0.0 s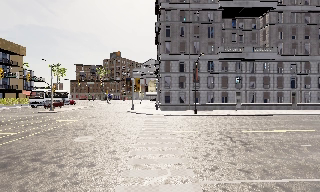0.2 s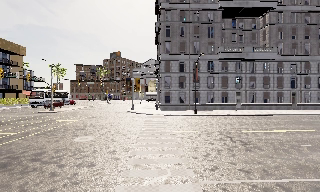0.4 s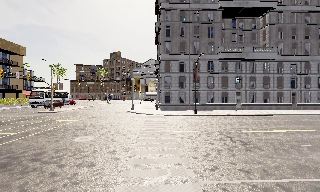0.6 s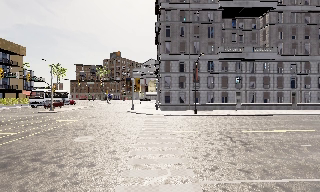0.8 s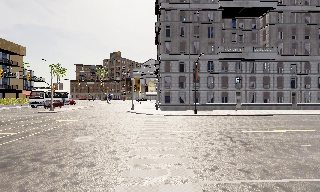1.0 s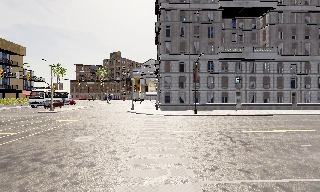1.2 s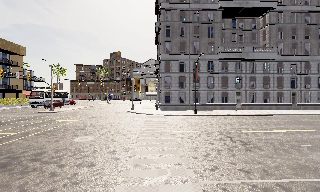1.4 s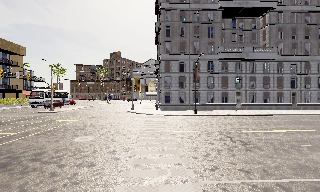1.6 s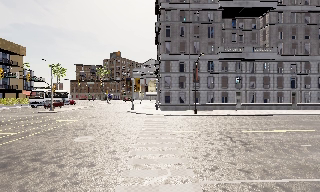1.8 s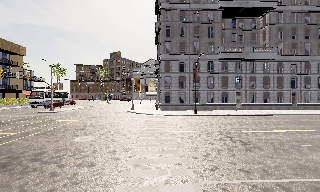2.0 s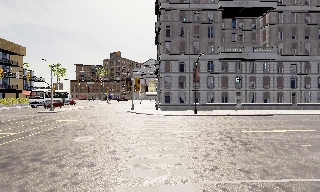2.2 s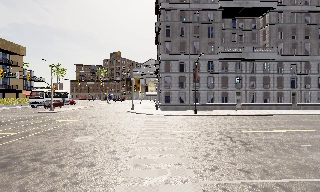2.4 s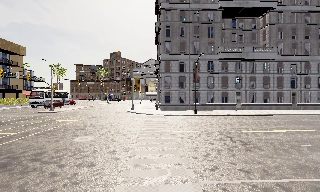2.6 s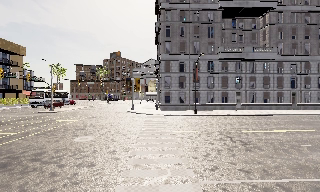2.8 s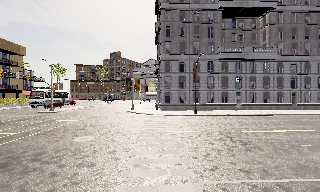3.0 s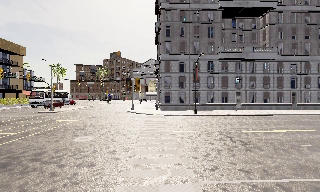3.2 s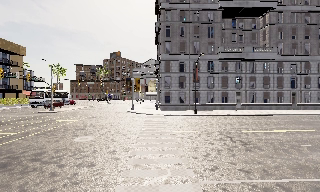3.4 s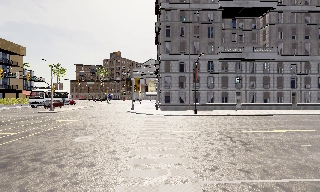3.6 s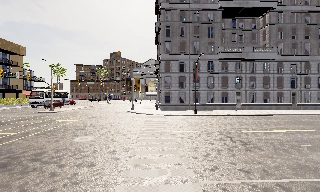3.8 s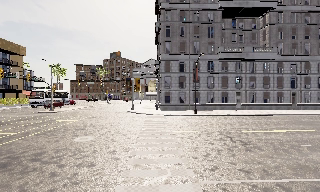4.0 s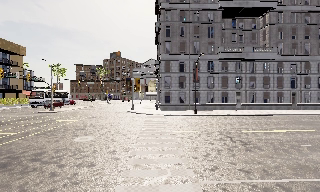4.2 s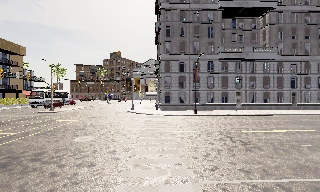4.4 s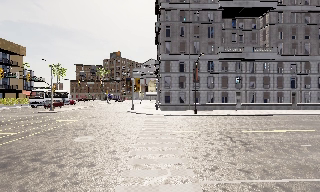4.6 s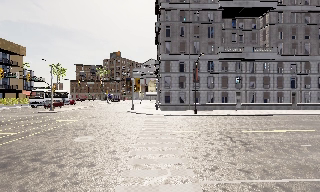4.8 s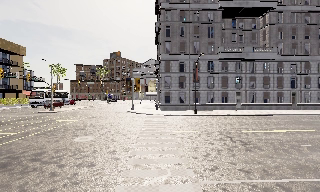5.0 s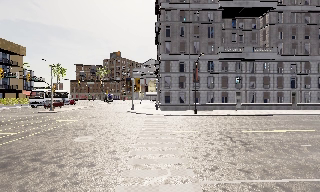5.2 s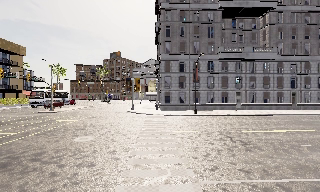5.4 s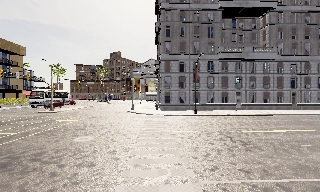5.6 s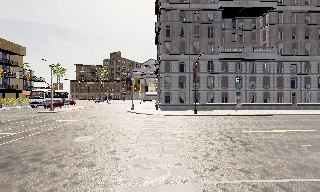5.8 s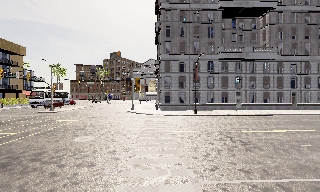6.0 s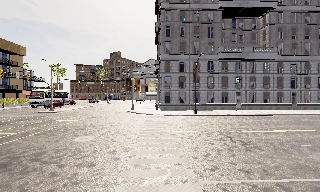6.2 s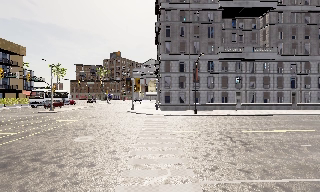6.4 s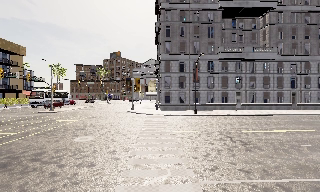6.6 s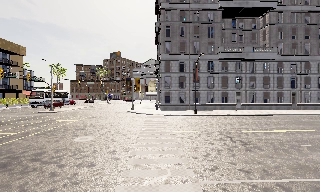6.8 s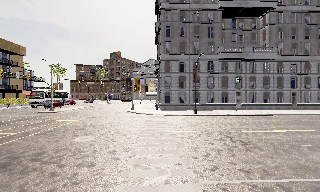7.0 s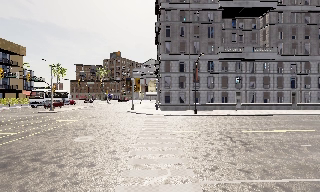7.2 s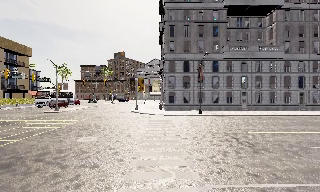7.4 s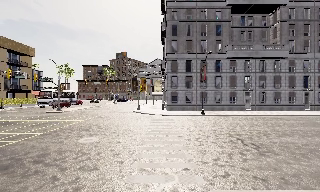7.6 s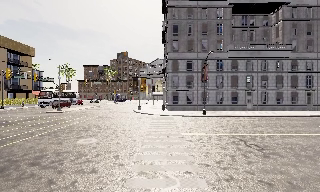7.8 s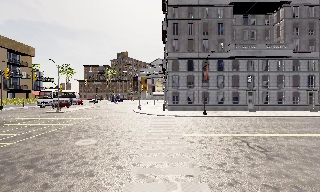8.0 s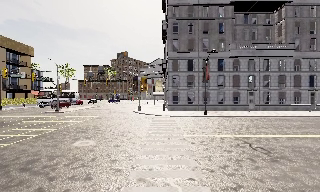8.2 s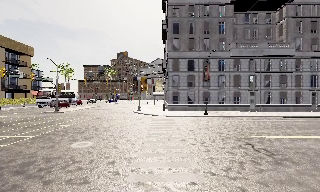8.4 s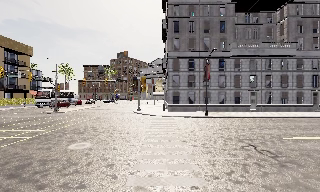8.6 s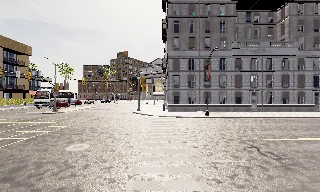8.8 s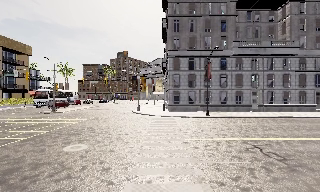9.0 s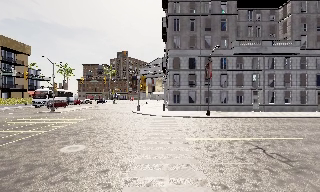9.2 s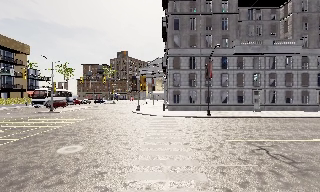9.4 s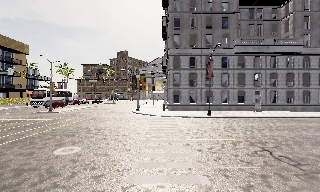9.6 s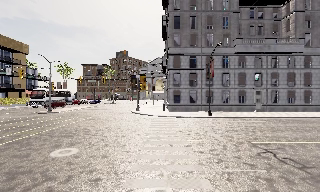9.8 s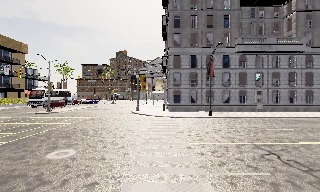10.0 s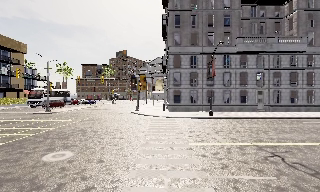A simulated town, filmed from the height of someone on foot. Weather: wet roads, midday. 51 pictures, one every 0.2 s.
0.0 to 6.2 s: The camera keeps its place and its aim.
6.2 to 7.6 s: The camera travels forward, about 0.5 m, so what stands in front looms larger. It gains speed.
7.6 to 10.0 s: The camera travels forward, about 3 m, so what stands in front looms larger.
The film runs forward here.
